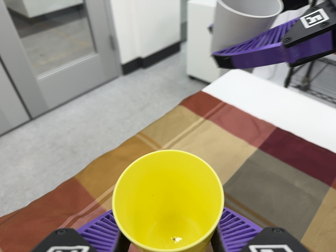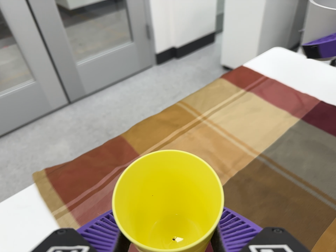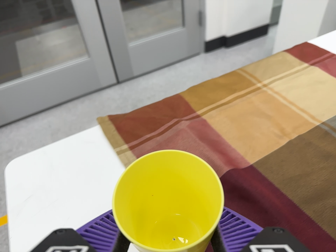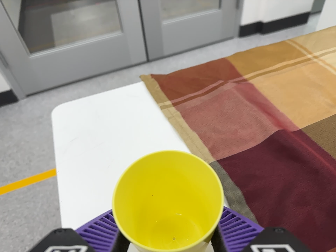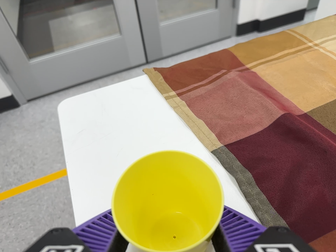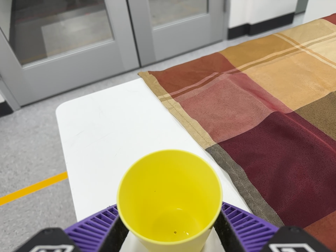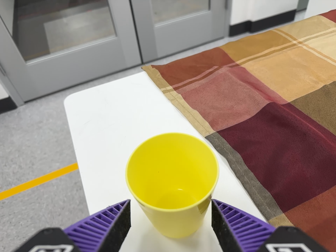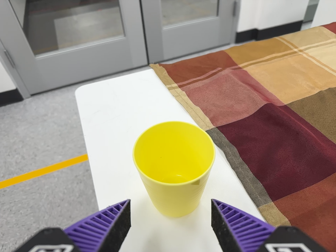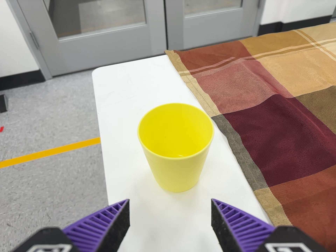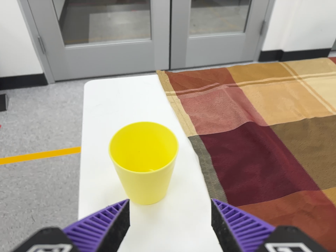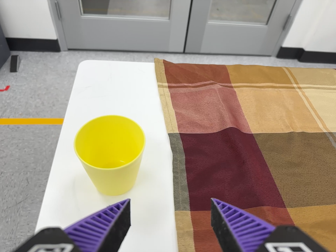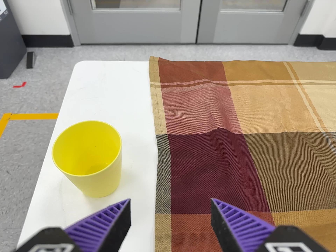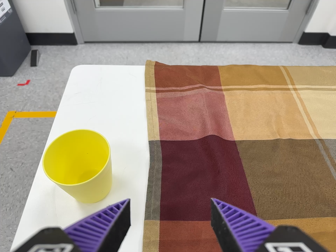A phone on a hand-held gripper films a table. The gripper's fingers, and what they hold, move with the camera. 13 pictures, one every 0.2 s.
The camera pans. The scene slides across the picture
to the right.
The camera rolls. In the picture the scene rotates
clockwise.
0.0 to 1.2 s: The camera pans to its left by about 20 degrees. It travels toward the bottom of its view and to its left, about 24 cm, so close, fixed things drift upward. It rolls about its line of sight by about 10 degrees, and the scene rotates clockwise.
1.2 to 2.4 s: The camera pans to its left by about 10 degrees. It travels to its right and backward, about 18 cm. It rolls about its line of sight by about 20 degrees, and the scene rotates clockwise.
The film runs backward here.
